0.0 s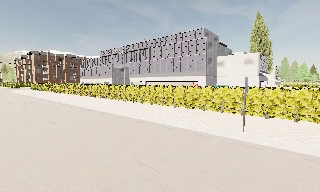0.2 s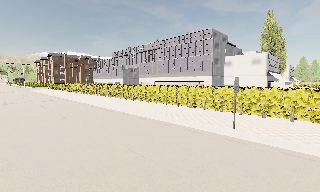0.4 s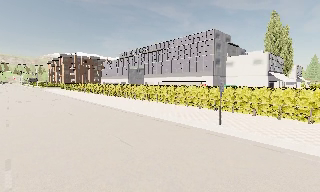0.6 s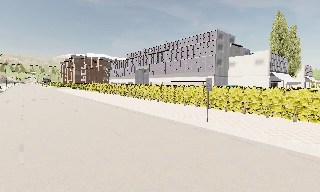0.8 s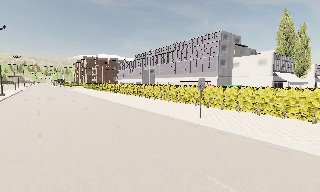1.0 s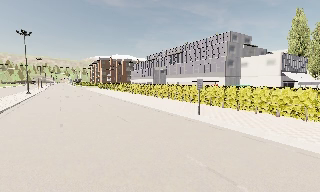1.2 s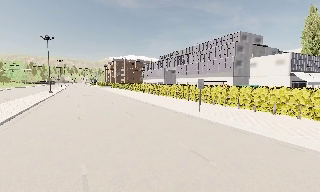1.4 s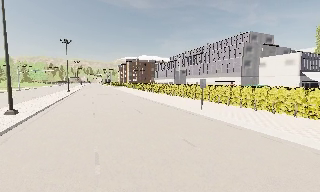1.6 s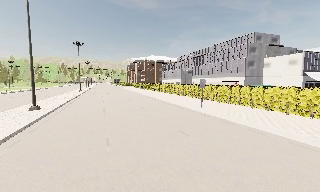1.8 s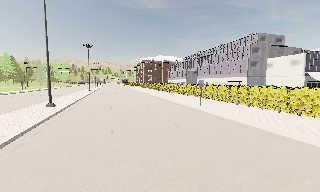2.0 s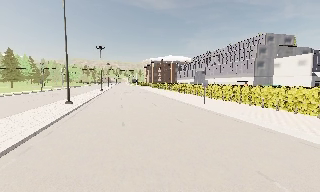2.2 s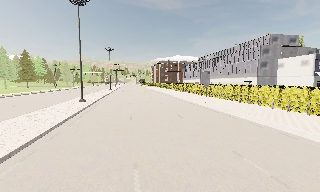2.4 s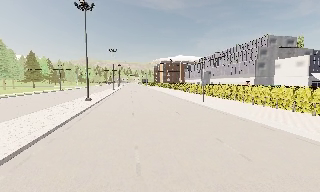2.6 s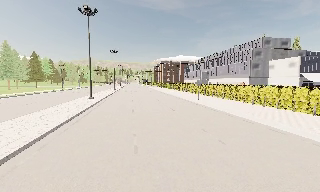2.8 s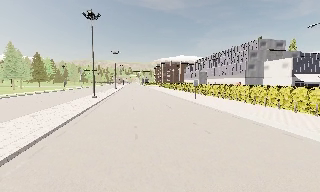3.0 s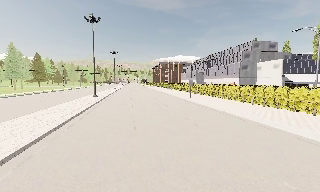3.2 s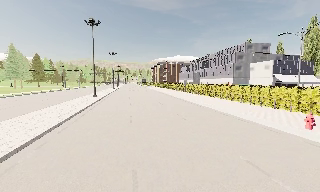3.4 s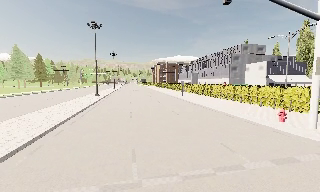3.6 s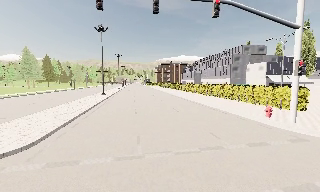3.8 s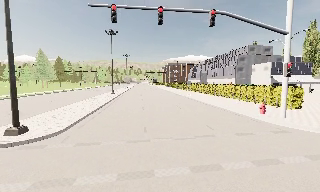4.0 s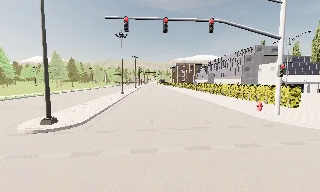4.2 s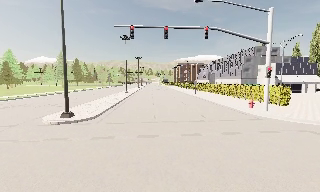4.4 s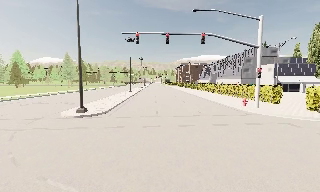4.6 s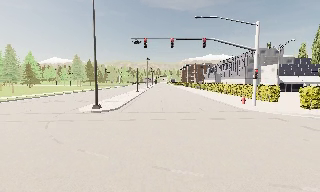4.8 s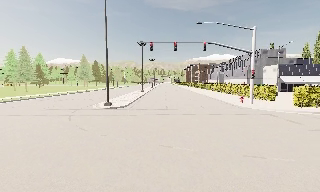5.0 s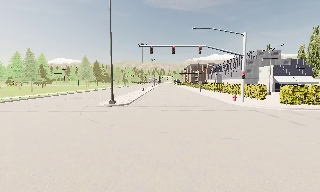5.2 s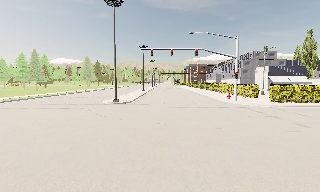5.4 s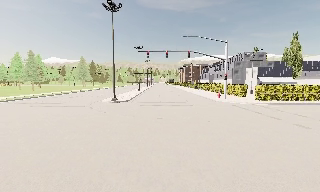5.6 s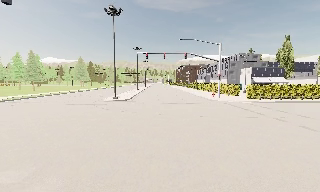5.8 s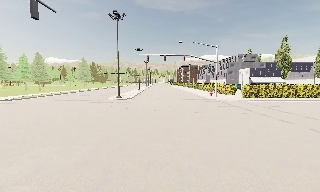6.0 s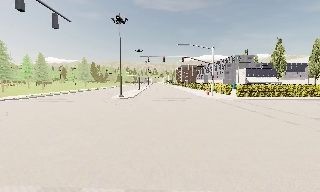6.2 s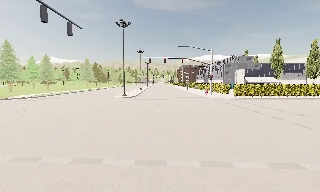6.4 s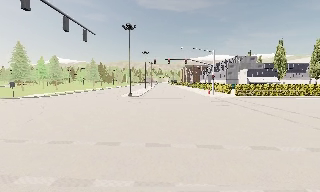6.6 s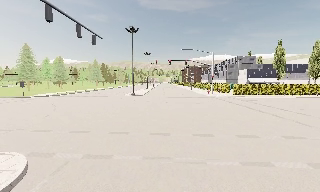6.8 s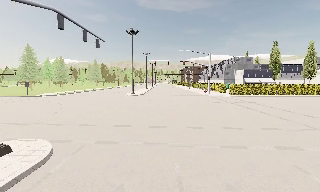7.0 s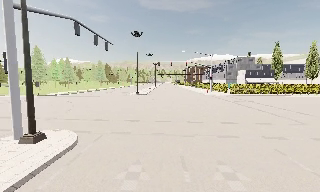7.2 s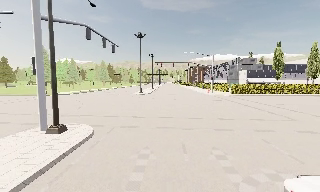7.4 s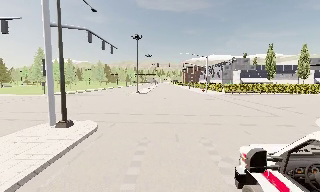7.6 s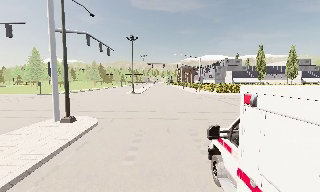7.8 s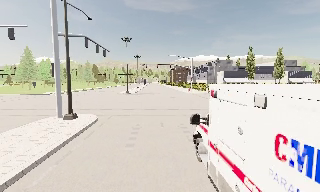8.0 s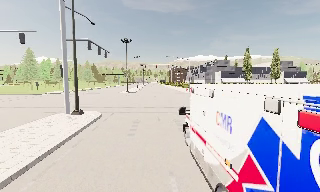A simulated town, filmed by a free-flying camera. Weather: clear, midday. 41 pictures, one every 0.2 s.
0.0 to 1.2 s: The camera pans to its left, which is counterclockwise from overhead, by about 25 degrees. It travels backward and to its right, about 8 m, so what stands in front gets smaller.
1.2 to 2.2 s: The camera pans to its left, which is counterclockwise from overhead, by about 15 degrees. It travels backward, about 7 m, so what stands in front gets smaller.
2.2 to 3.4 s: The camera travels backward, about 8 m, so what stands in front gets smaller.
3.4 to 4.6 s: The scene slides to the right, as the camera pans about 10 degrees to its left. It travels backward, about 9 m, so what stands in front gets smaller.
4.6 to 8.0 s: The camera travels backward, about 25 m, so what stands in front gets smaller.
The film runs backward here.
